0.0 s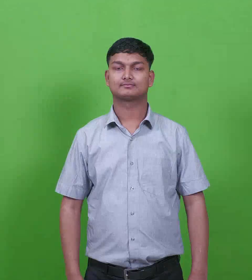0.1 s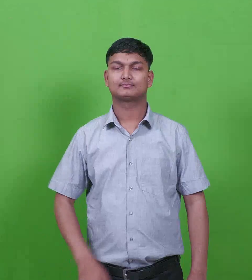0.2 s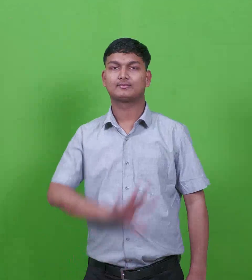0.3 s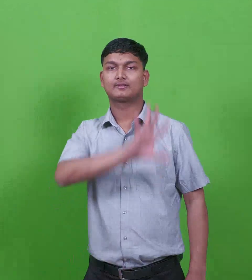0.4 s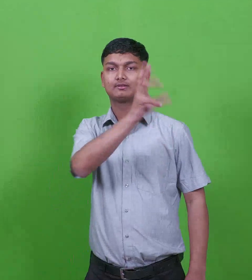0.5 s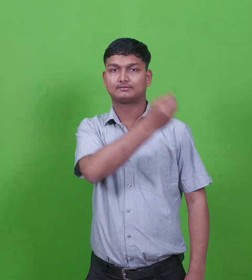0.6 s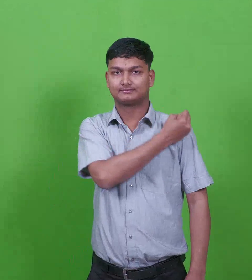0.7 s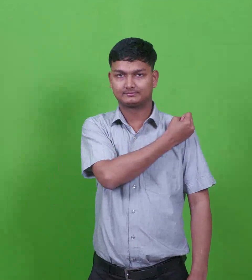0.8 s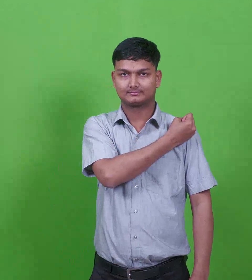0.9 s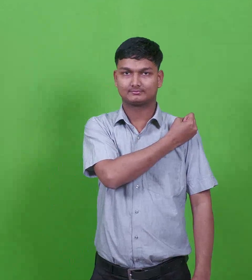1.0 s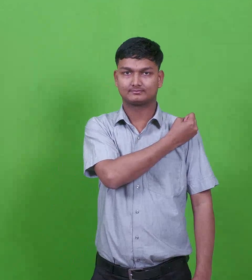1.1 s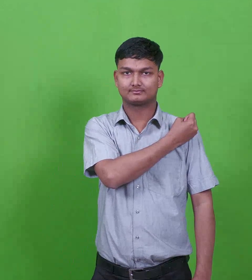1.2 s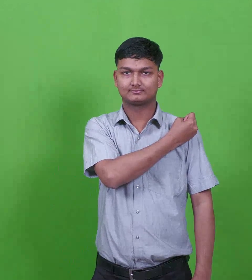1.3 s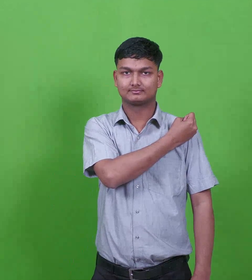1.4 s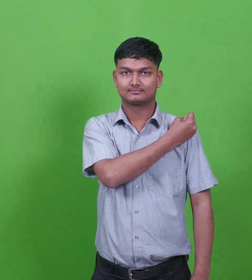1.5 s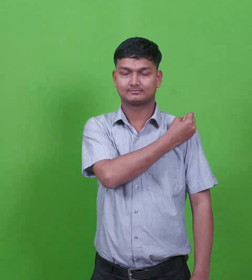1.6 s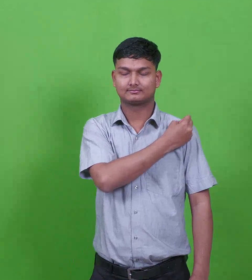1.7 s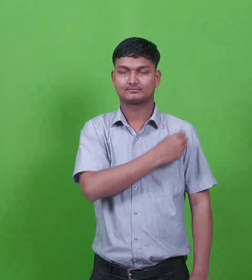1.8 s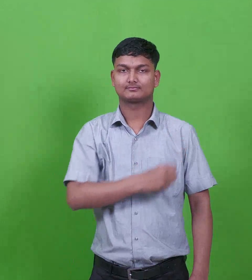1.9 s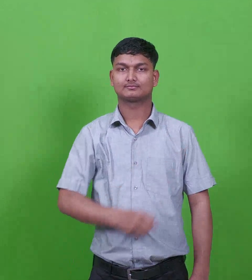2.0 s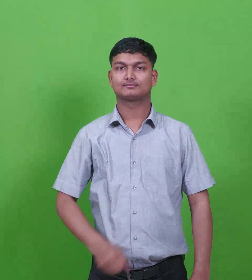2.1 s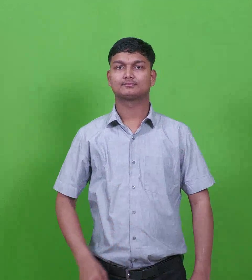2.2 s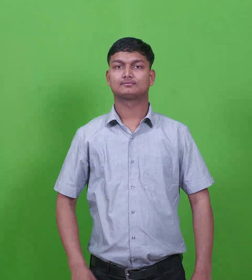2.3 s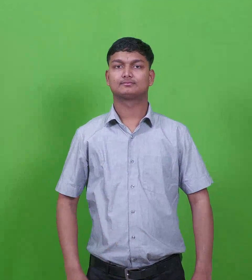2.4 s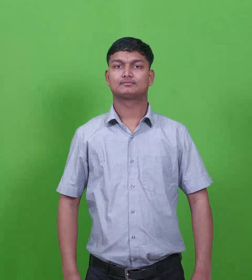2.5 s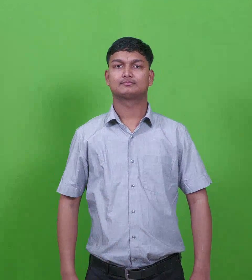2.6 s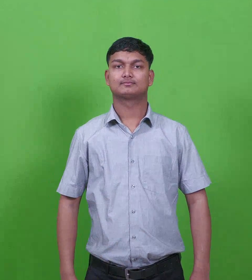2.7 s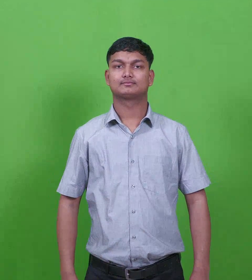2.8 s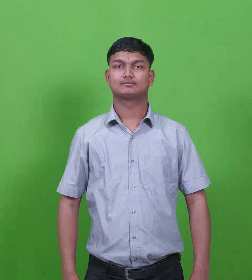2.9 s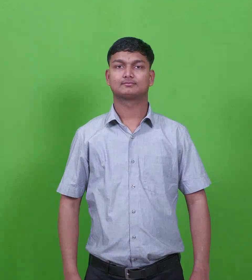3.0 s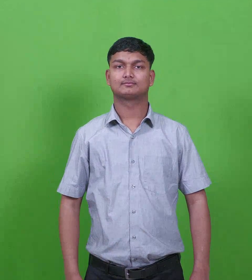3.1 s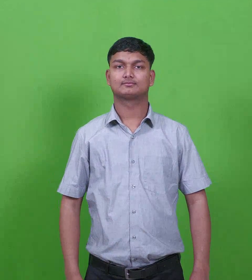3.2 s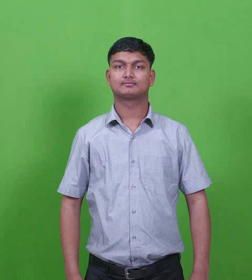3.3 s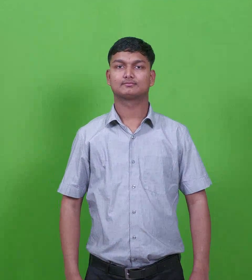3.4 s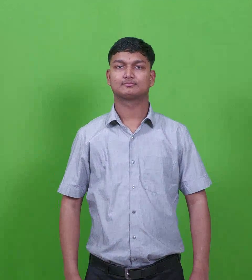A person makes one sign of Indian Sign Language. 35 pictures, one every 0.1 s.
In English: chuza
